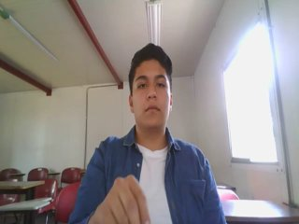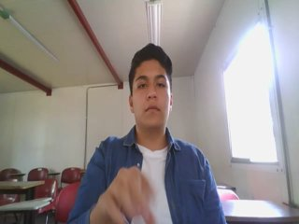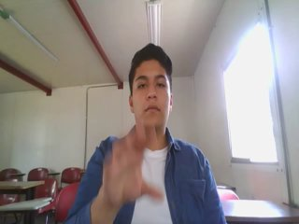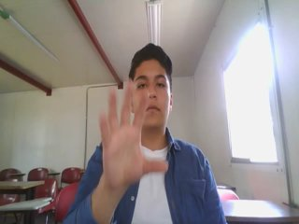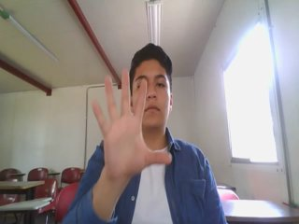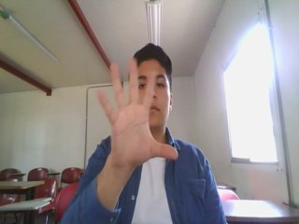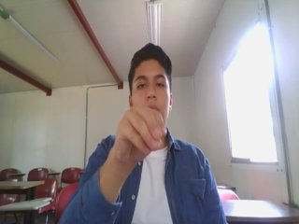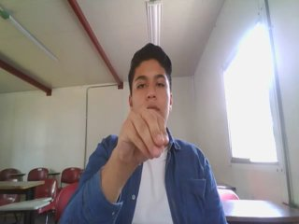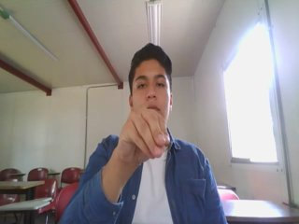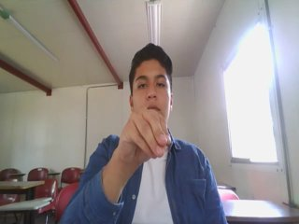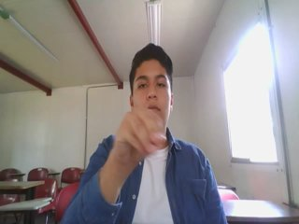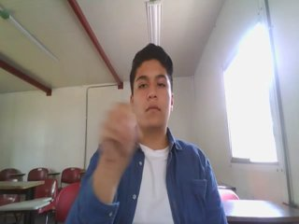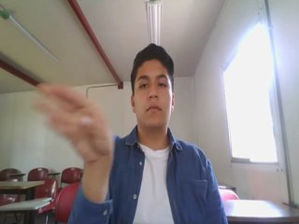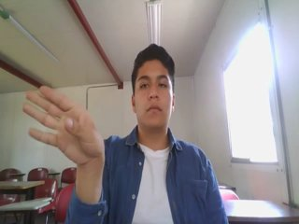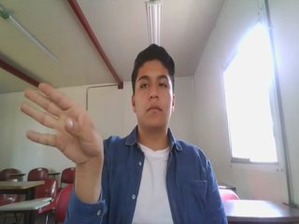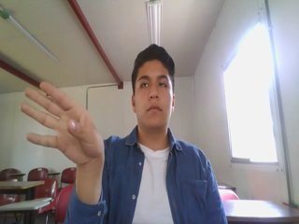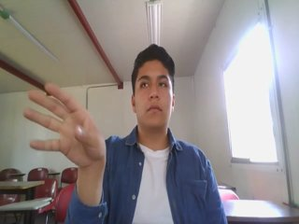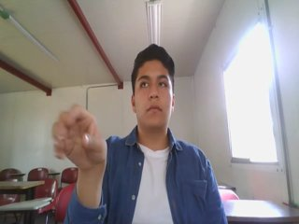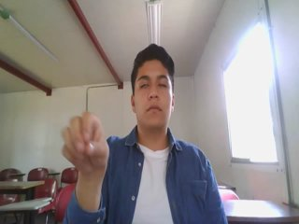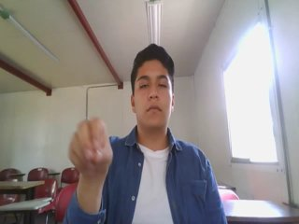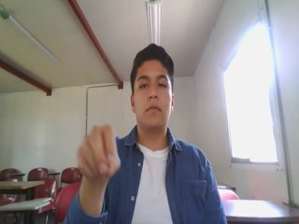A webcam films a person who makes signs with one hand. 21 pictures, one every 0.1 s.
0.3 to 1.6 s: On the screen the hand sweeps to the left. The name of the sign: Throw right.
1.7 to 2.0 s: Non-gesture.
